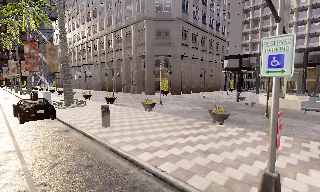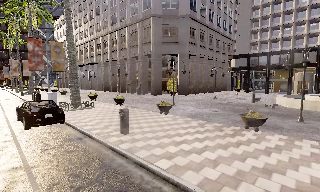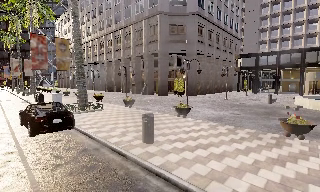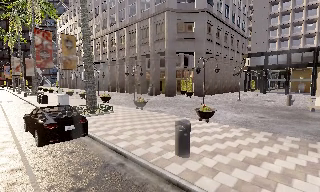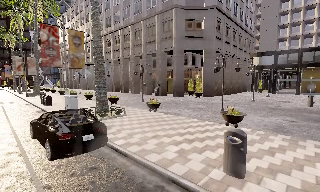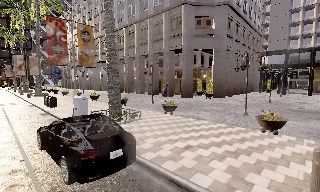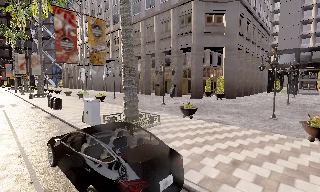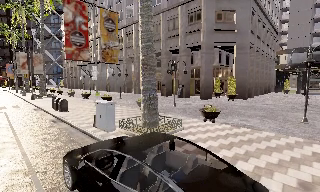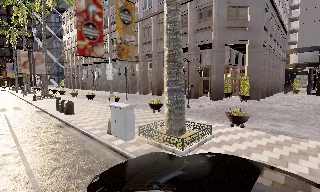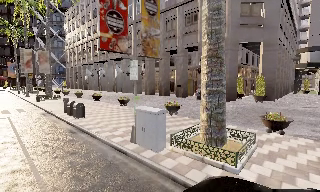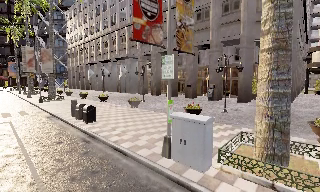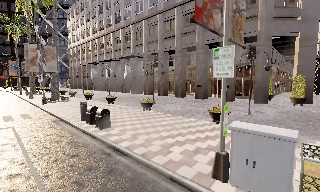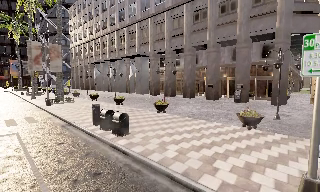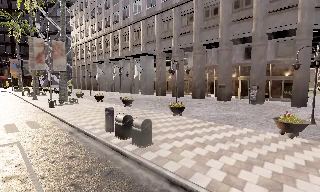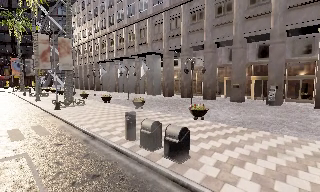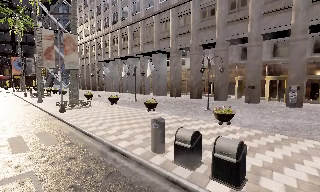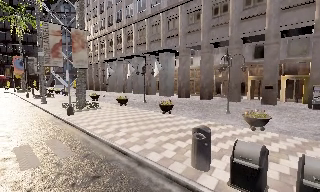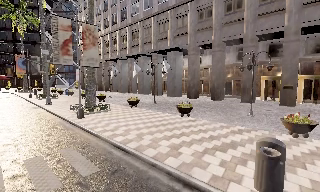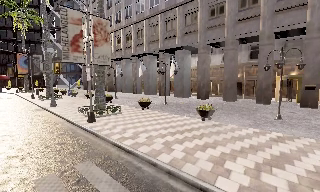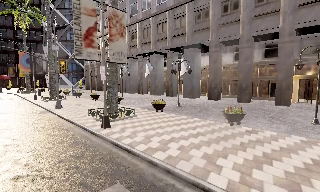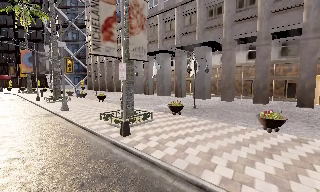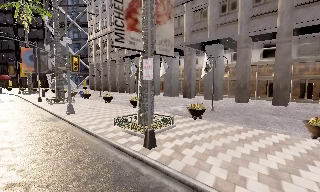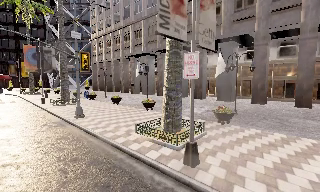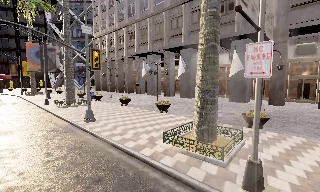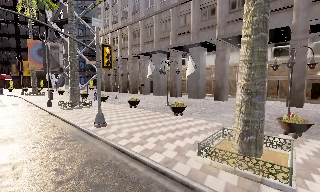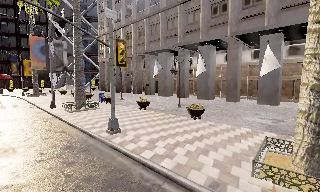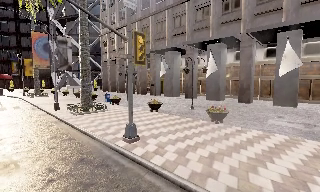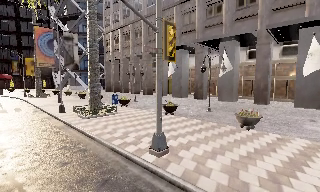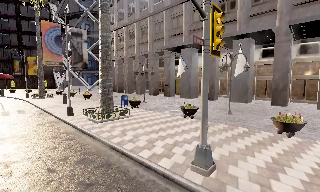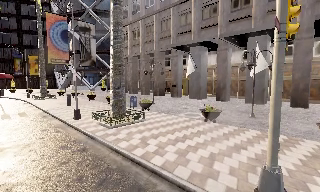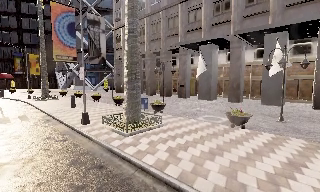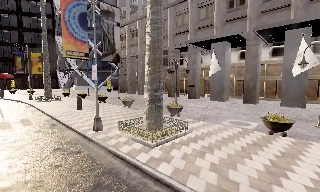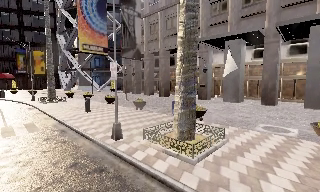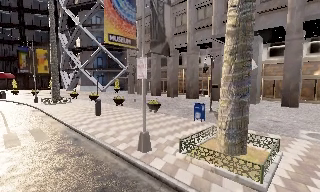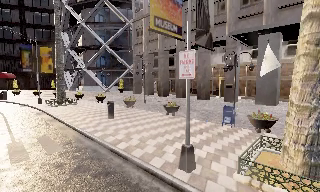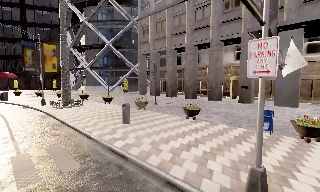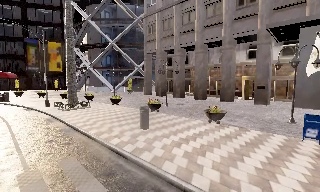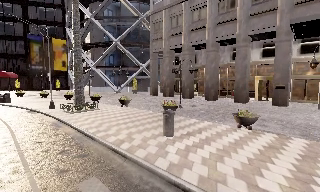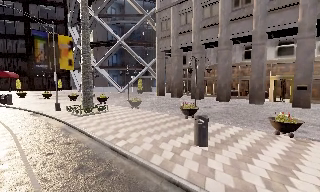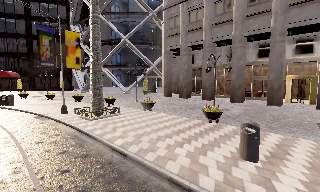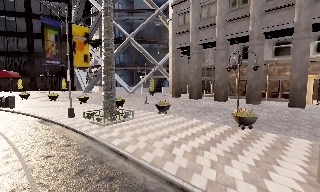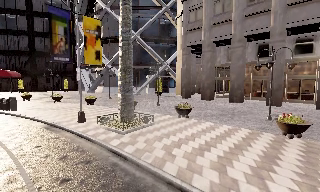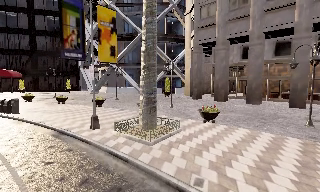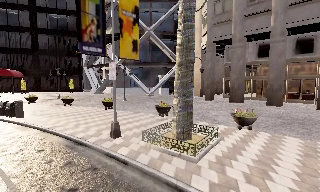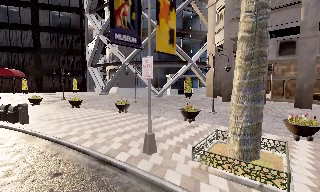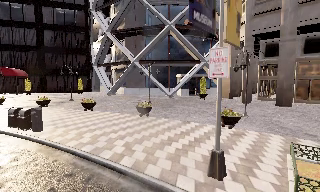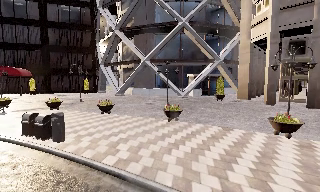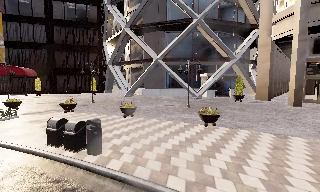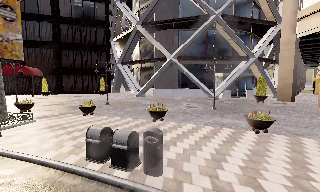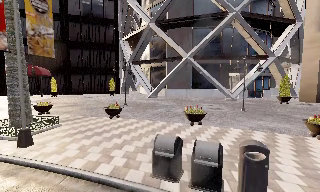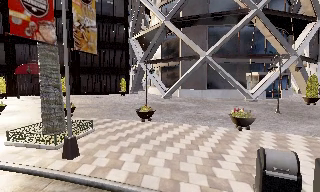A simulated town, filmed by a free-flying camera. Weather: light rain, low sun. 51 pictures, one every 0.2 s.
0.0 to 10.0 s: The camera travels to its left and forward, about 90 m, so close, fixed things drift to the right.
The film runs forward here.
